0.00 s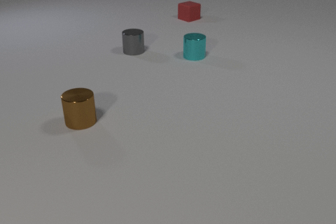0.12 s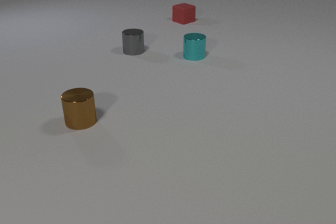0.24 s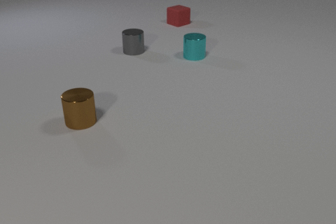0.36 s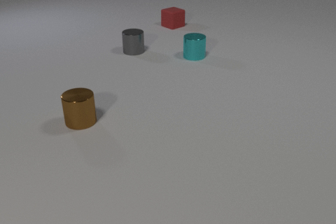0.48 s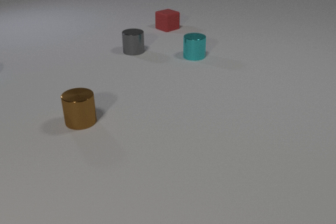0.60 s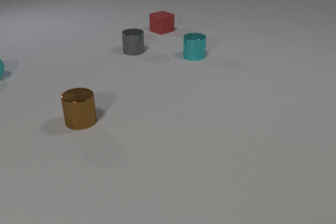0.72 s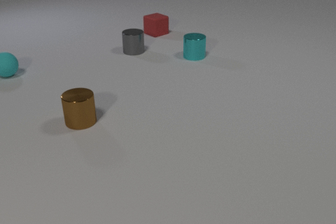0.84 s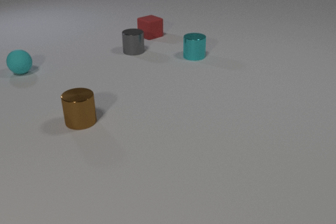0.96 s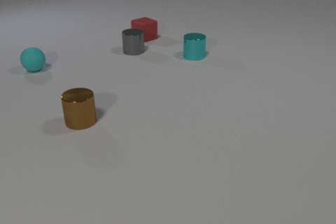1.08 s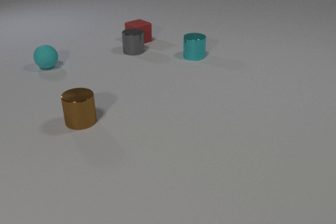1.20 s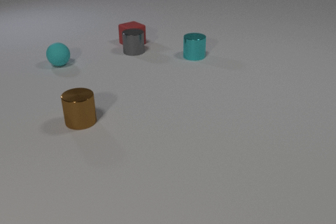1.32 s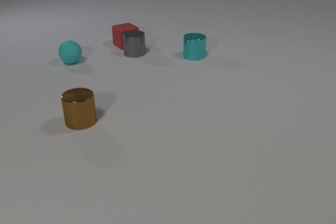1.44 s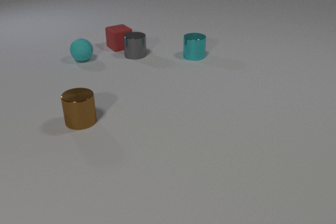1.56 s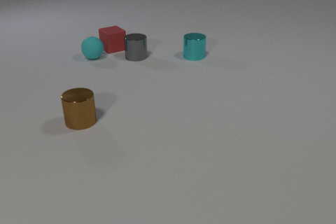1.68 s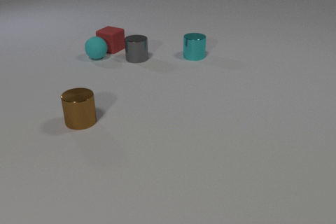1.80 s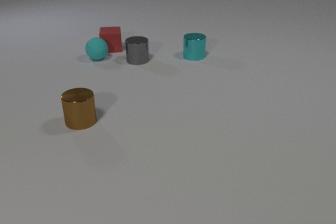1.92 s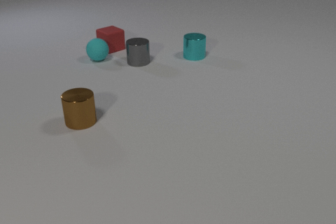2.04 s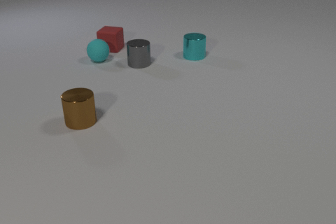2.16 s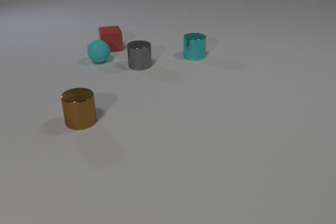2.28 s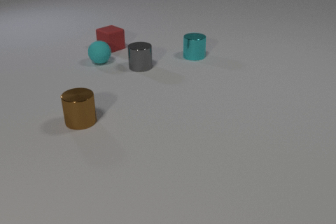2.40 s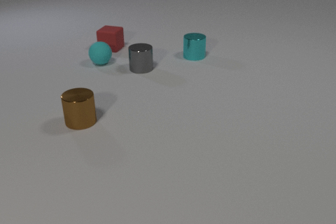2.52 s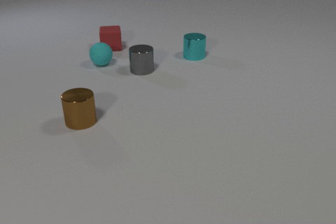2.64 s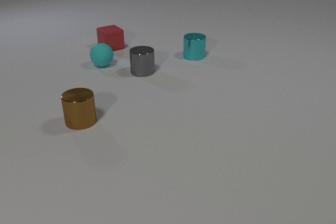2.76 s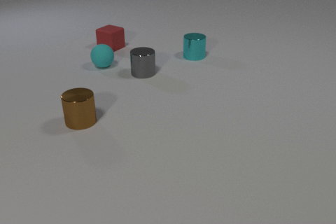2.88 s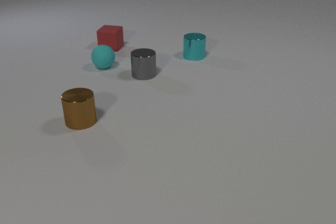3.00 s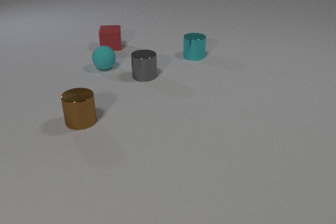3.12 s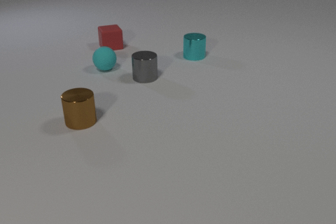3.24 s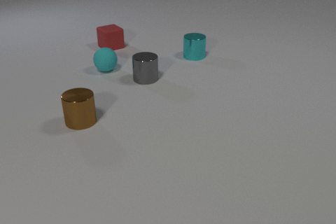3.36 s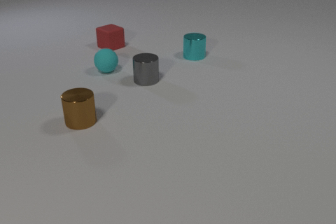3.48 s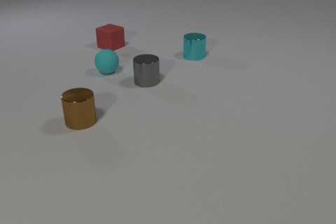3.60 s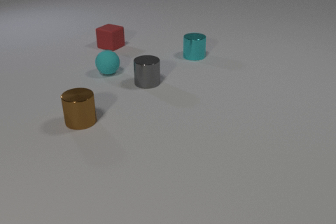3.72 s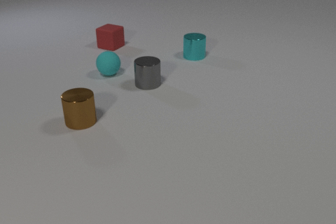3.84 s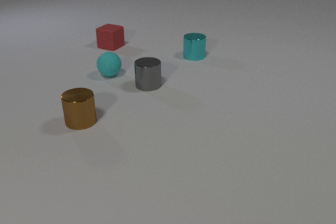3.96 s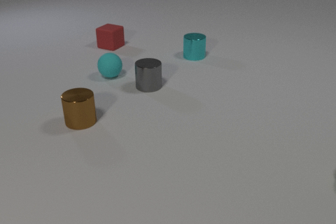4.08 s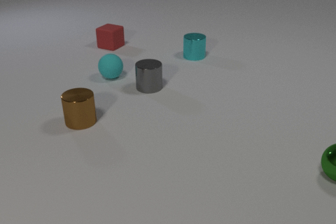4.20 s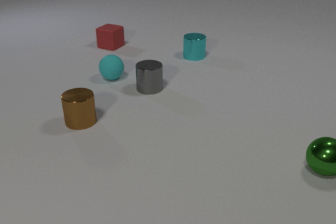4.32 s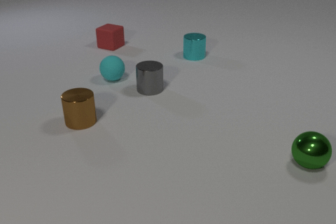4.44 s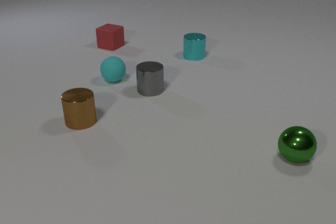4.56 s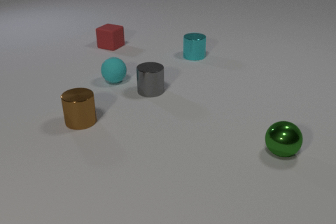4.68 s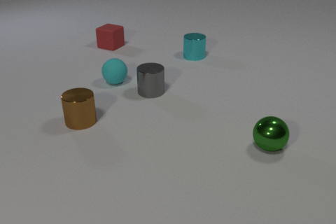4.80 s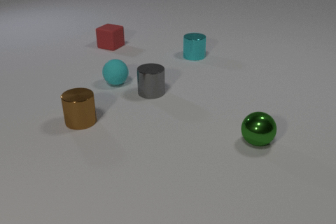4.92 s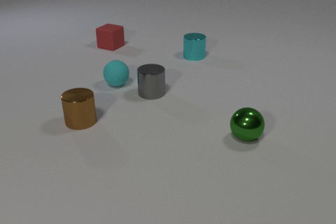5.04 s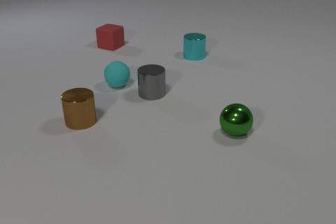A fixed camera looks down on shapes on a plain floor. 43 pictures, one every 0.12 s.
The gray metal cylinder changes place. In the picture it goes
toward the camera.
The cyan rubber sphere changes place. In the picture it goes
to the right.
0.00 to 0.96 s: The cyan rubber sphere comes in at the left edge, rolls to the right. The red rubber cube slides toward the camera and to the left.
0.96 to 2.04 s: The cyan rubber sphere rolls to the right. The red rubber cube slides to the left and toward the camera. The gray metal cylinder slides toward the camera. The red rubber cube and the gray metal cylinder collide. The cyan rubber sphere and the red rubber cube collide.
2.04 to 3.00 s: The cyan rubber sphere rolls toward the camera. The red rubber cube moves, and ends about where it began. The gray metal cylinder slides toward the camera.
3.00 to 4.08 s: The cyan rubber sphere rolls toward the camera. The red rubber cube moves, and ends about where it began. The gray metal cylinder slides toward the camera. The green metal sphere comes in at the right edge, rolls to the left.
4.08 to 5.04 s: The cyan rubber sphere rolls toward the camera. The gray metal cylinder slides toward the camera. The green metal sphere rolls to the left and away from the camera.
What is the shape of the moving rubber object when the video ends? sphere.
How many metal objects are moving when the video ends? 2.
What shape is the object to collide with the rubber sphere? cube.
